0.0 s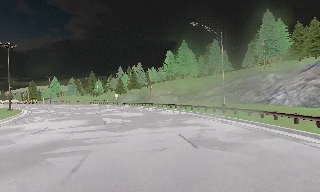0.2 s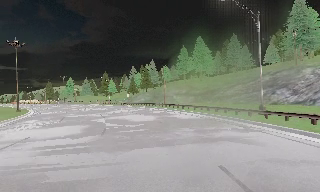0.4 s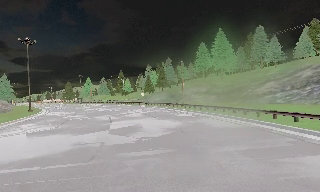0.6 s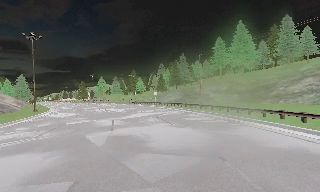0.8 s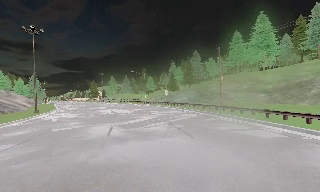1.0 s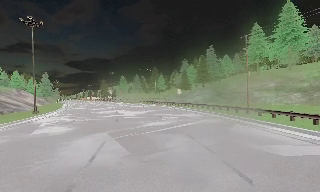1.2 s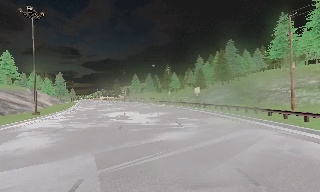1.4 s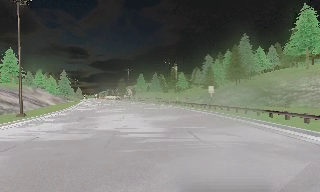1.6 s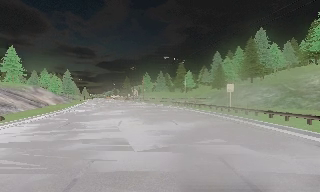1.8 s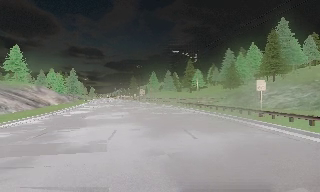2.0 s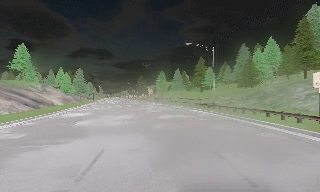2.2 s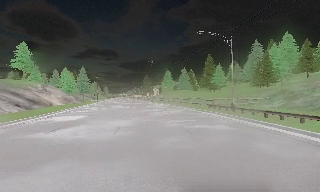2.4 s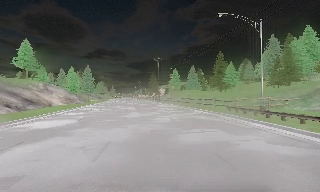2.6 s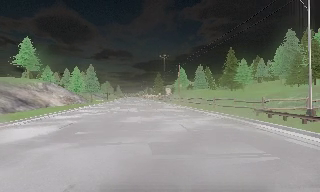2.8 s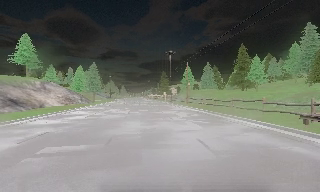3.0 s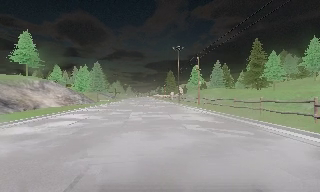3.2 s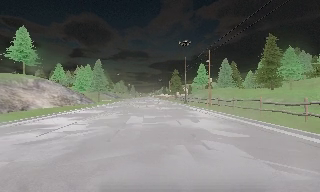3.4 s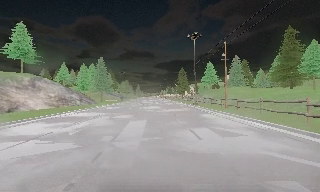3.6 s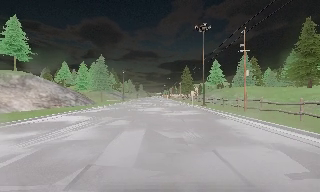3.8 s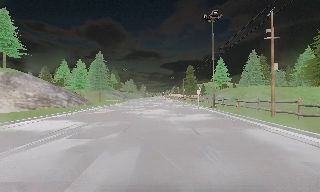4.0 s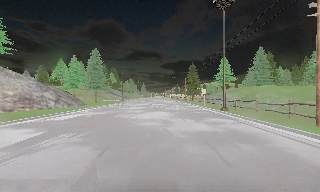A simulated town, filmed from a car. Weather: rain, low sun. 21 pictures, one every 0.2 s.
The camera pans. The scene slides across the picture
to the right.
The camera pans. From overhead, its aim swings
counterclockwise.
0.0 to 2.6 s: The scene slides to the right, as the camera pans about 45 degrees to its left. It travels forward, about 40 m.
2.6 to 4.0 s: The camera travels forward, about 25 m, so what stands in front looms larger.
The film runs forward here.
